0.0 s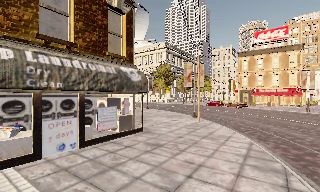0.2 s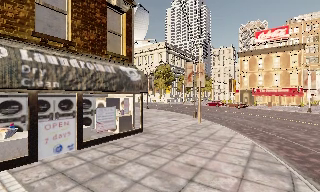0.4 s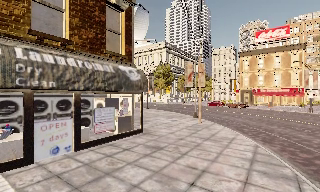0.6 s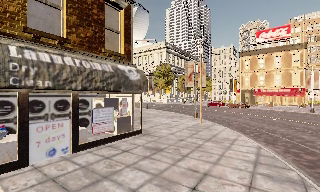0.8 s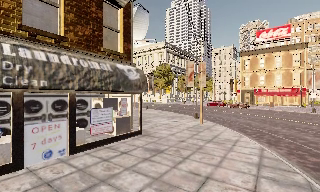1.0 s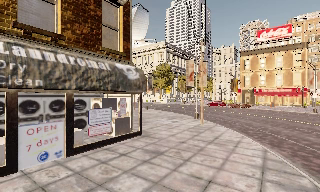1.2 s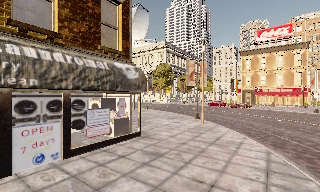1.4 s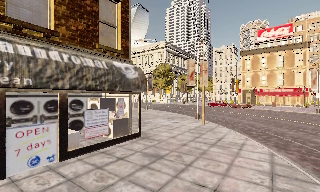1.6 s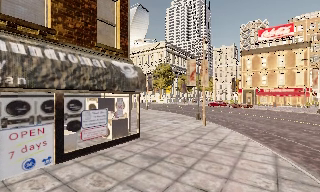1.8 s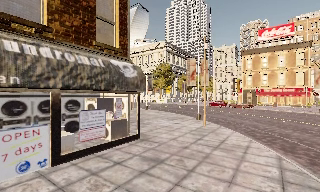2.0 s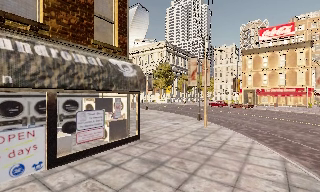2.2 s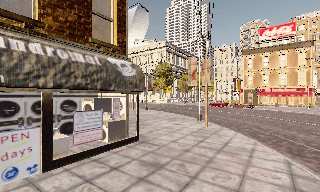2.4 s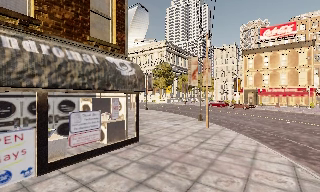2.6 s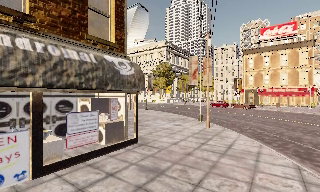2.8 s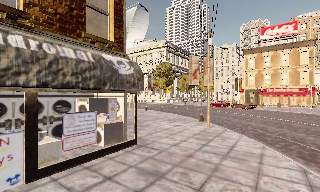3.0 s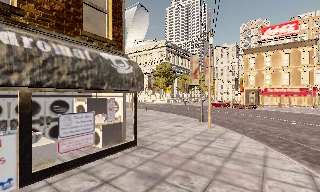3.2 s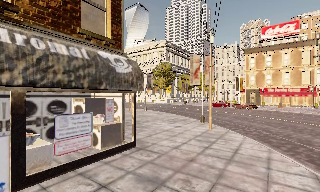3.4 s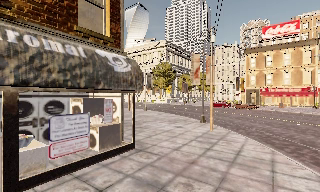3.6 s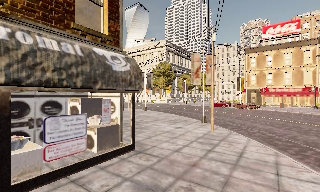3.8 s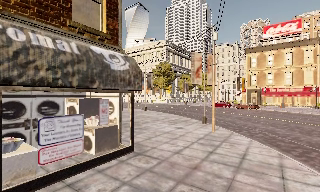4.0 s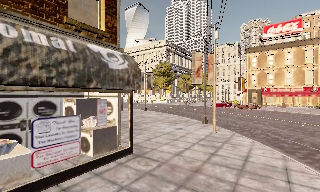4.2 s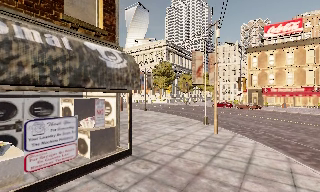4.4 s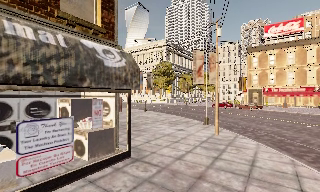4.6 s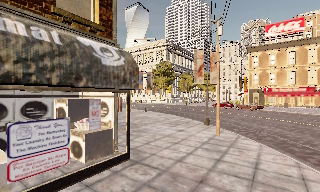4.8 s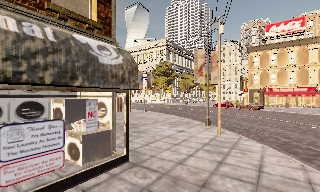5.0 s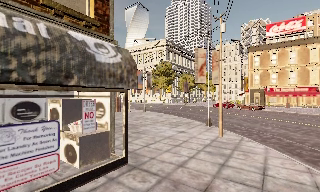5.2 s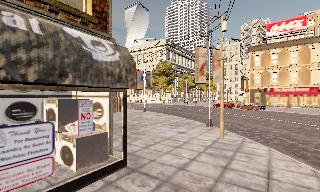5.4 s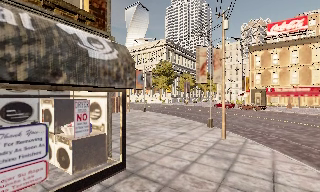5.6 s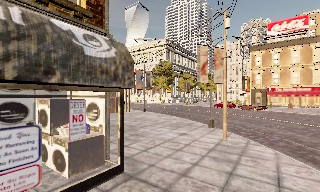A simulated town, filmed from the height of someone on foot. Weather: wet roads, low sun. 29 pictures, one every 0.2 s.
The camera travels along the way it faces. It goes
forward.
0.0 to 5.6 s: The camera travels forward, about 6 m, so what stands in front looms larger.
The film runs forward here.
